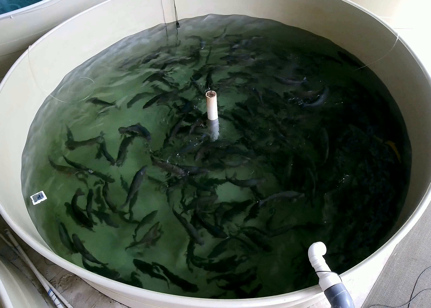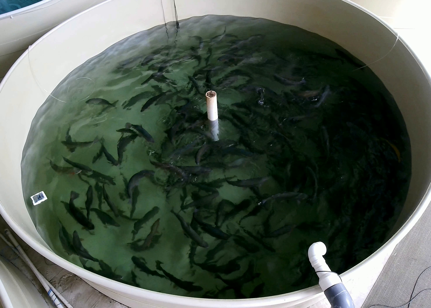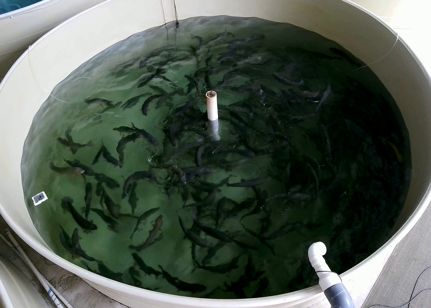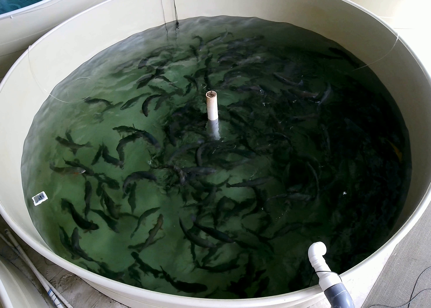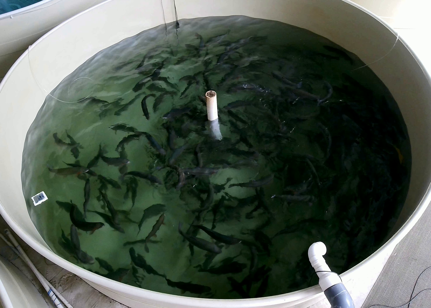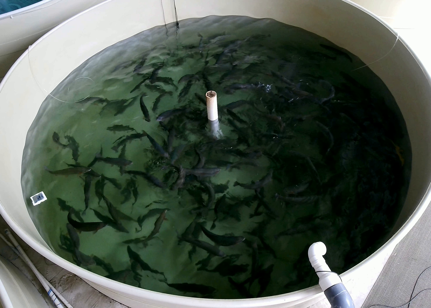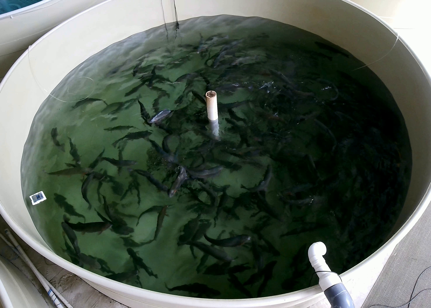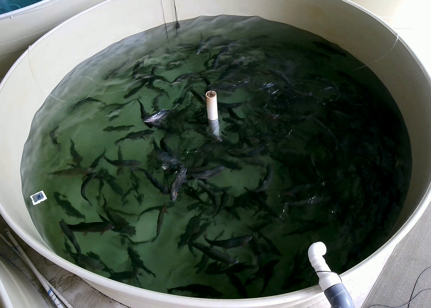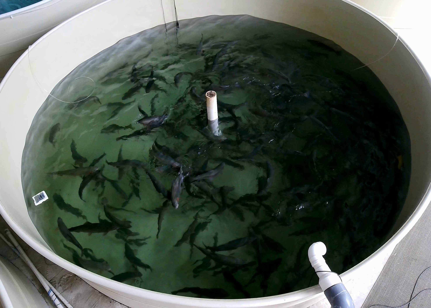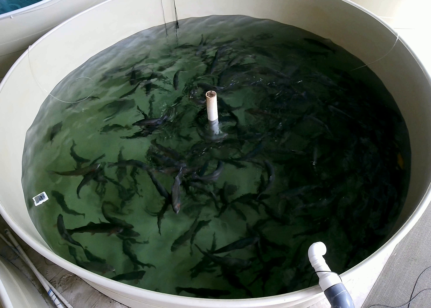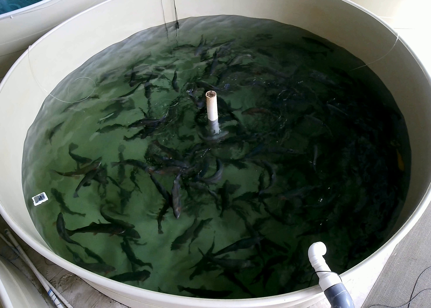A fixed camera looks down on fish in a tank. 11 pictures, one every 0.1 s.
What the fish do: Foraging.
